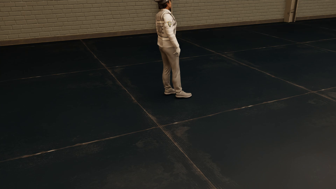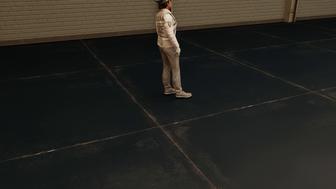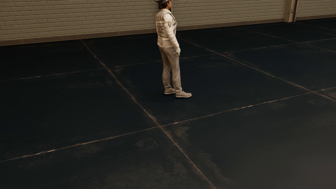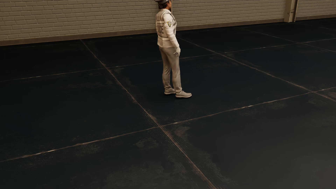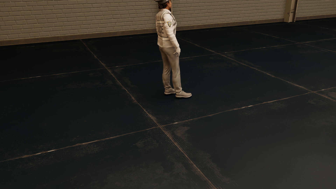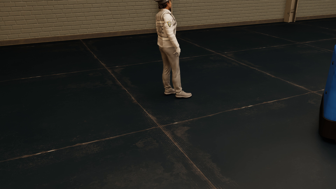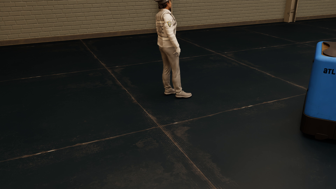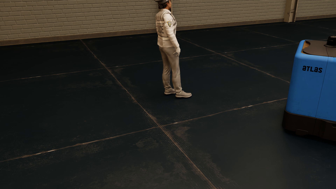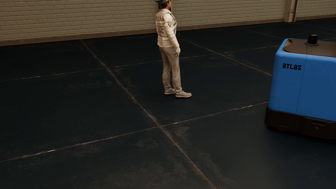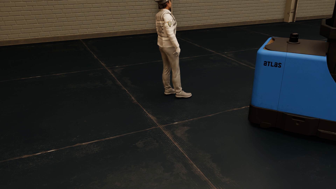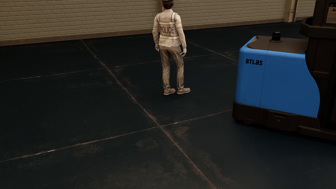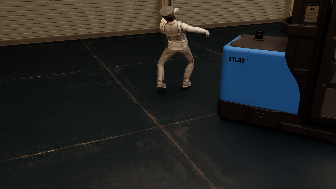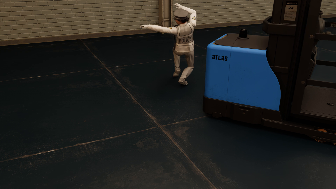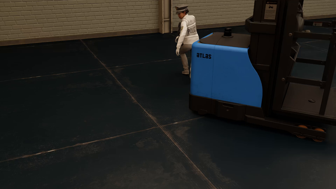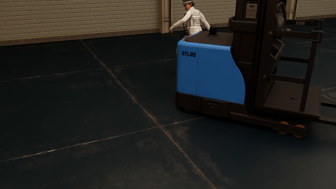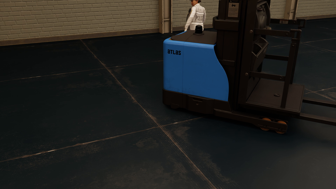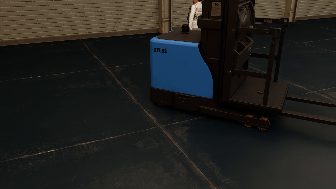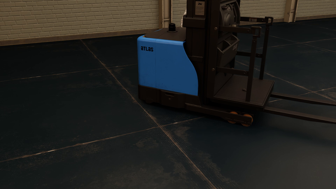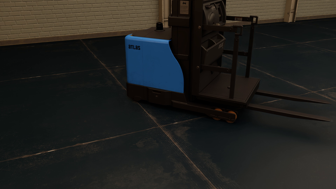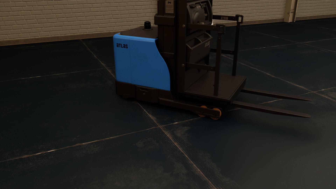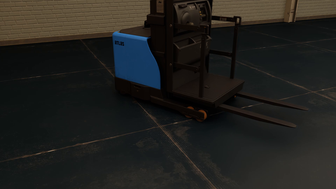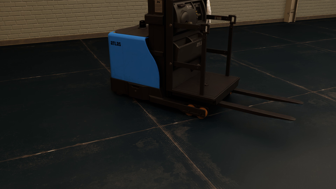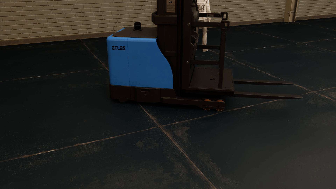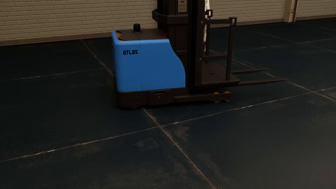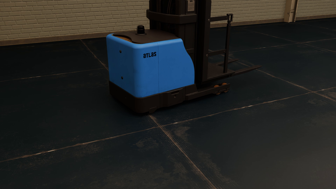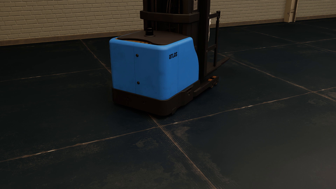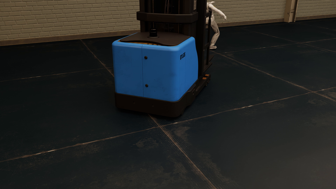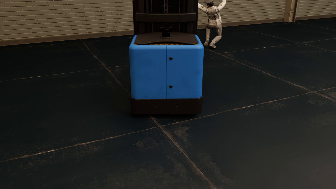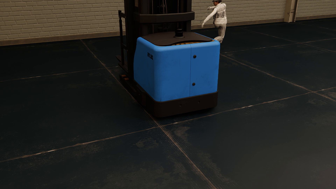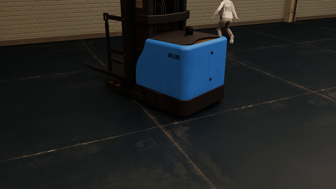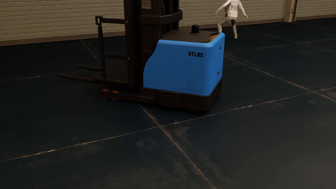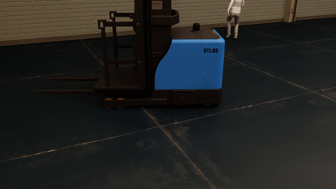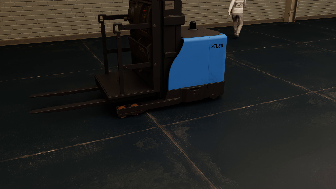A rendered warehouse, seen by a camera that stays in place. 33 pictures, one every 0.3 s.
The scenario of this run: Near miss between a forklift and a person.
